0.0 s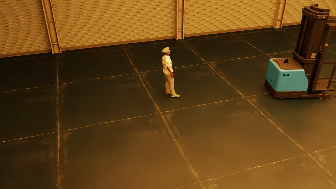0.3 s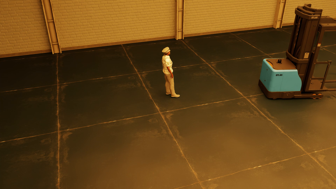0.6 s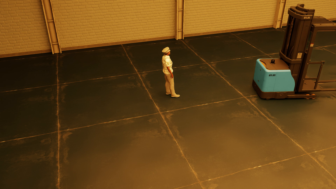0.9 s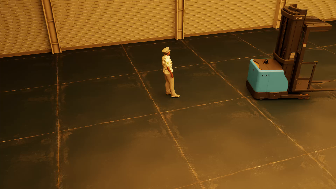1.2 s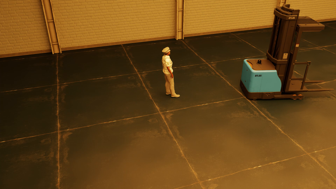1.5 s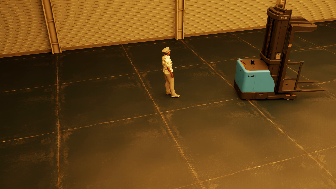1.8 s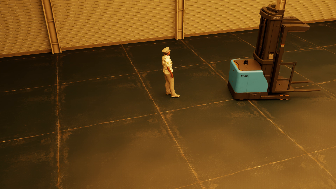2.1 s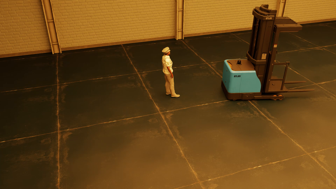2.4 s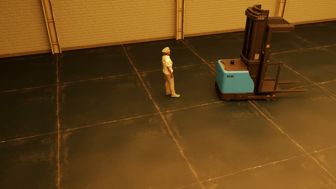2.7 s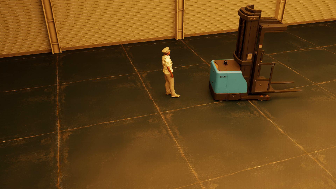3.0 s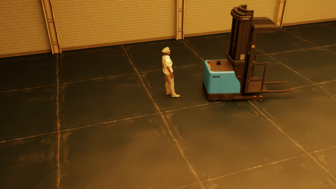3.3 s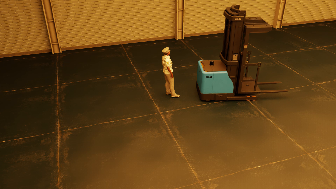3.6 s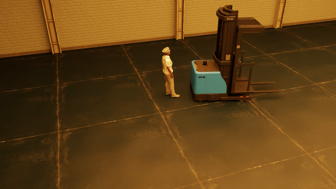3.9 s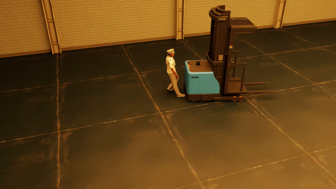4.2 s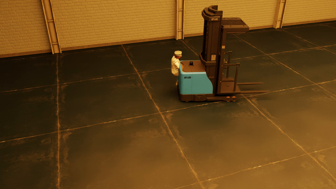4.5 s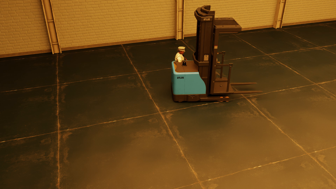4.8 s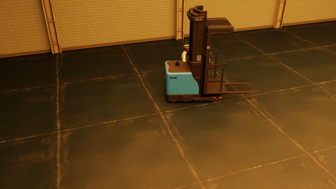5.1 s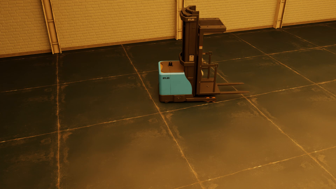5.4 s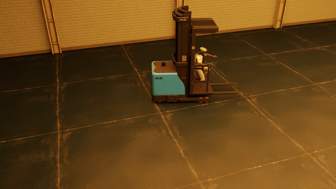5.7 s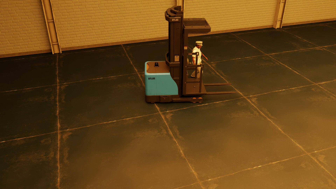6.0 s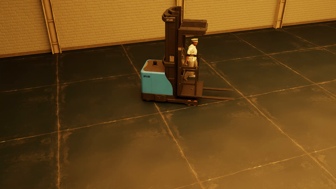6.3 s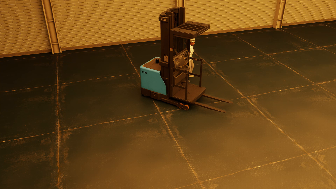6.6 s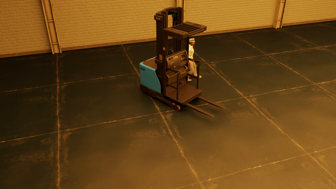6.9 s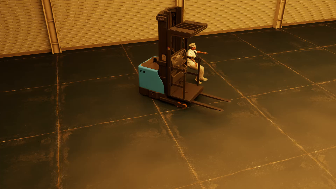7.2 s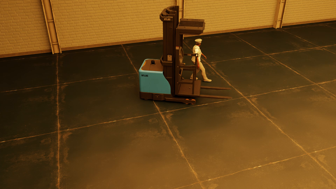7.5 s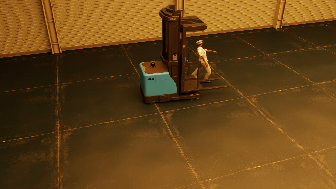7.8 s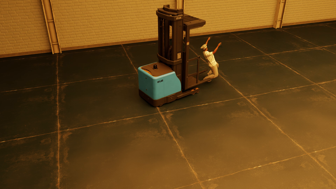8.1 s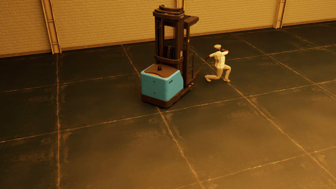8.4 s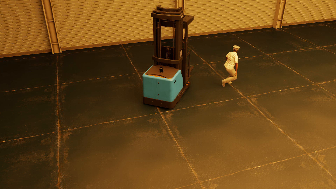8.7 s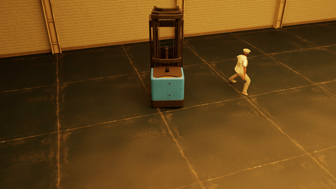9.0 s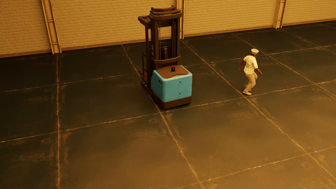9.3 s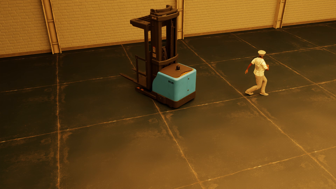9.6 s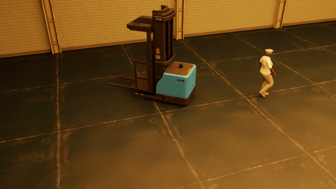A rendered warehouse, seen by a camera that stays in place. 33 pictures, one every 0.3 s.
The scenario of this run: Near miss between a forklift and a person.
